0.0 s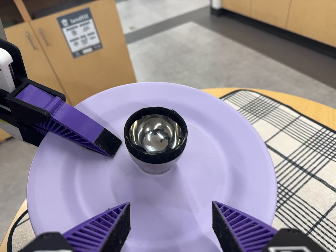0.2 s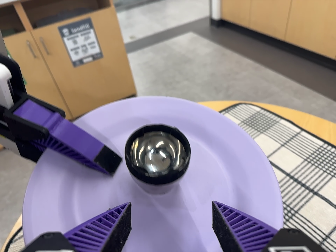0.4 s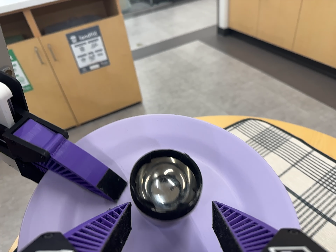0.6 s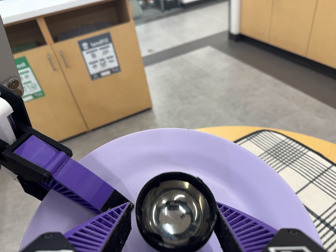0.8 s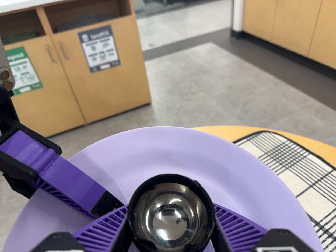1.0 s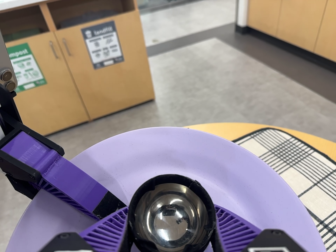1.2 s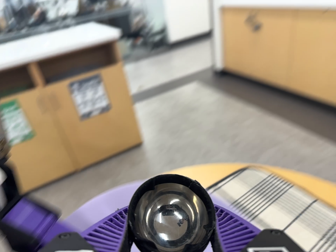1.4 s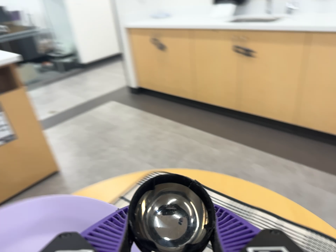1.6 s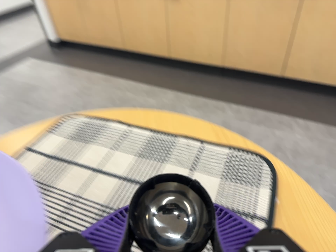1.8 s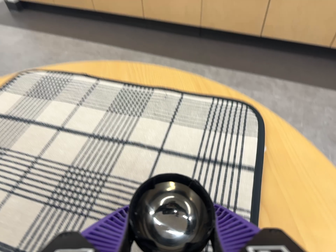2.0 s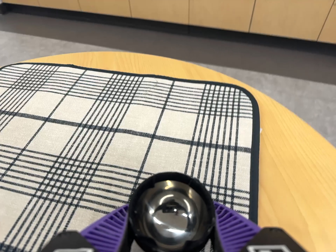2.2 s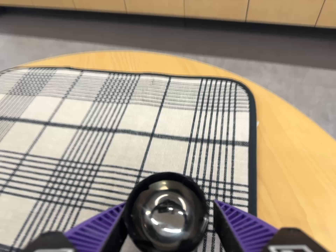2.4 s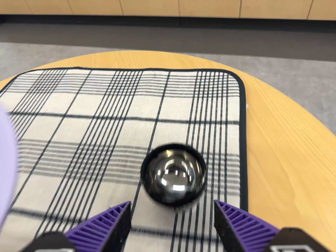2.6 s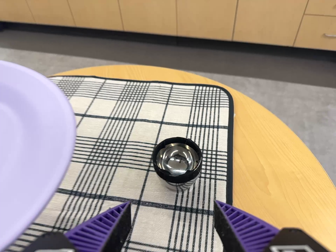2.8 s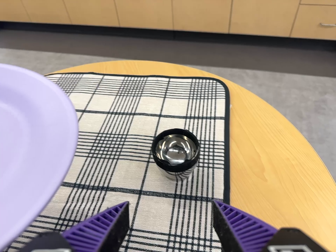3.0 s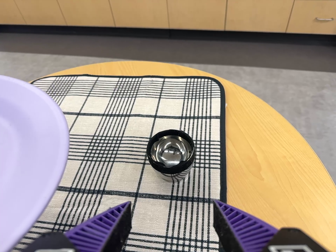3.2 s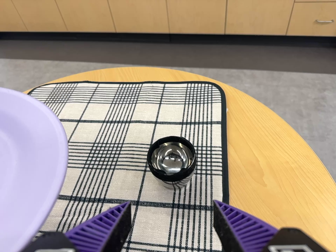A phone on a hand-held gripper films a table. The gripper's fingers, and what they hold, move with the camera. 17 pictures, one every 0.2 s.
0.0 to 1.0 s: The camera travels forward and toward the top of its view, about 8 cm, so what stands in front looms larger.
1.0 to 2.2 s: The camera pans to its right by about 40 degrees. It travels to its right, toward the bottom of its view and forward, about 18 cm, so close, fixed things drift to the left. It rolls about its line of sight by about 25 degrees, and the scene rotates counterclockwise.
2.2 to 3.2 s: The camera travels backward, about 14 cm, so what stands in front gets smaller.
The film runs forward here.
